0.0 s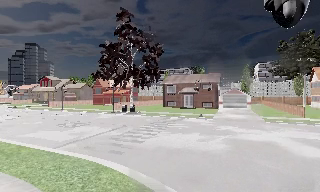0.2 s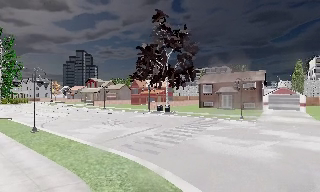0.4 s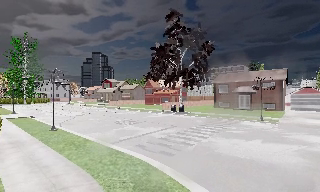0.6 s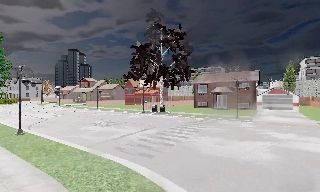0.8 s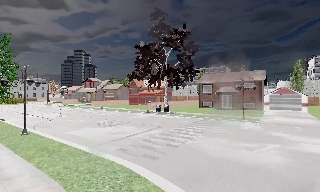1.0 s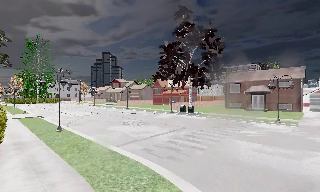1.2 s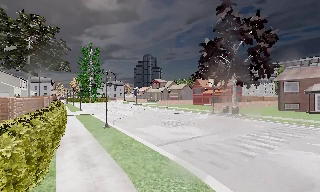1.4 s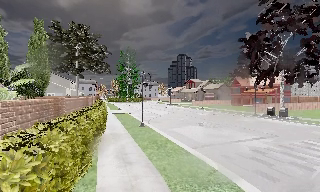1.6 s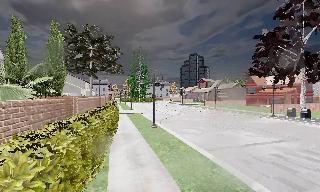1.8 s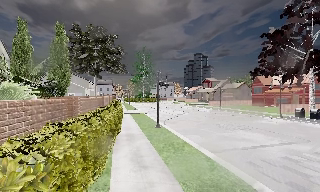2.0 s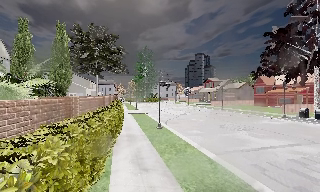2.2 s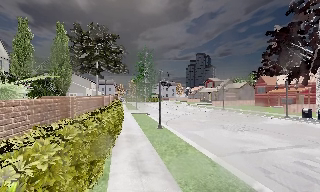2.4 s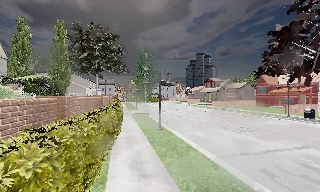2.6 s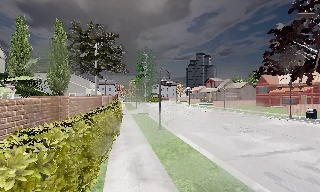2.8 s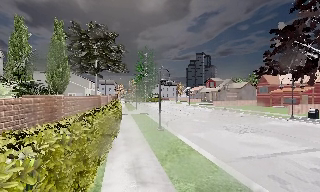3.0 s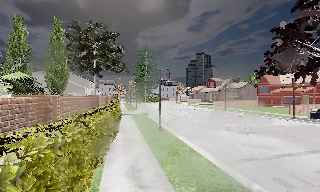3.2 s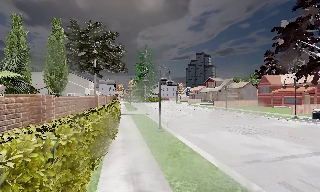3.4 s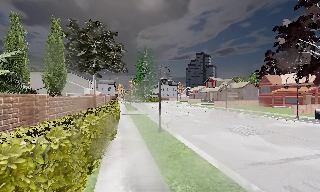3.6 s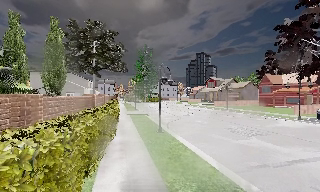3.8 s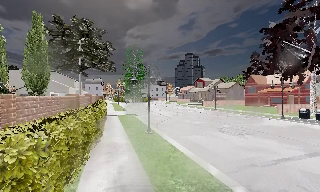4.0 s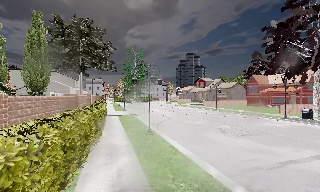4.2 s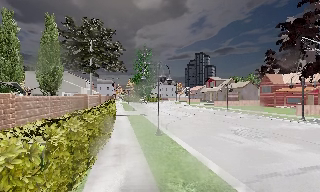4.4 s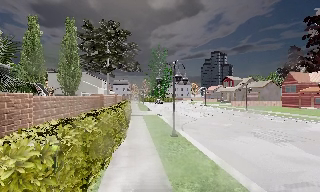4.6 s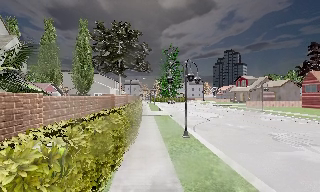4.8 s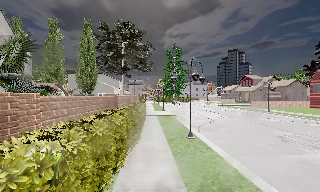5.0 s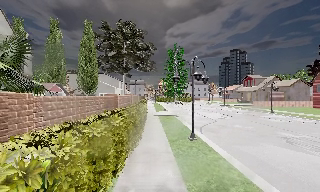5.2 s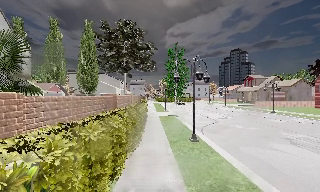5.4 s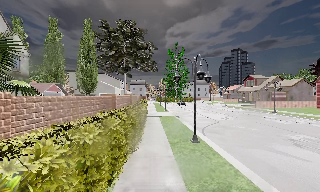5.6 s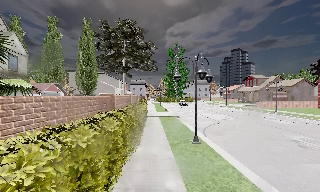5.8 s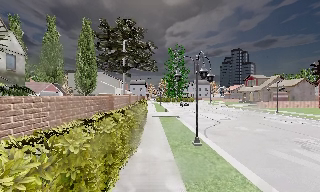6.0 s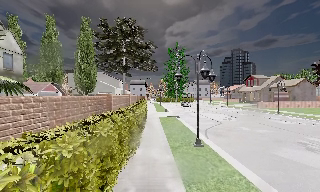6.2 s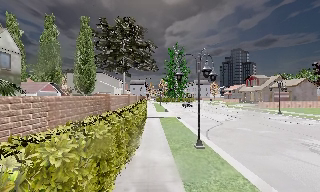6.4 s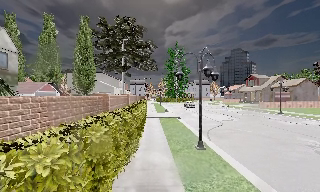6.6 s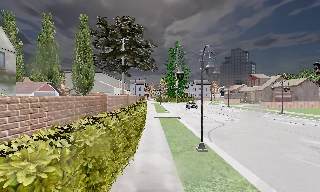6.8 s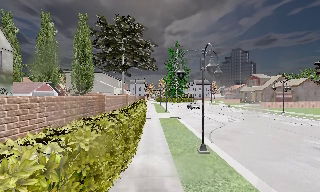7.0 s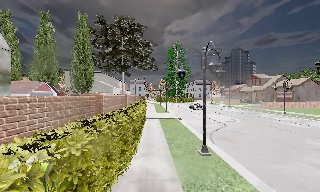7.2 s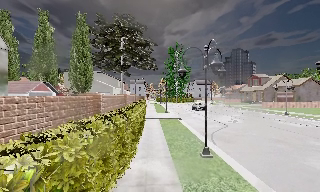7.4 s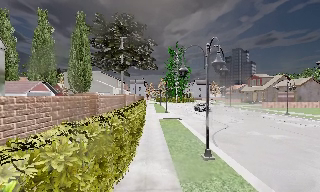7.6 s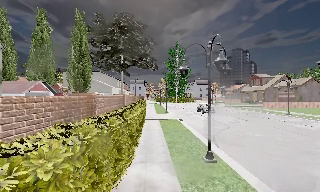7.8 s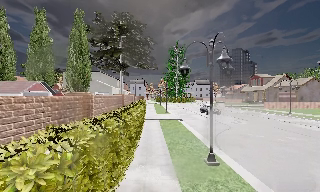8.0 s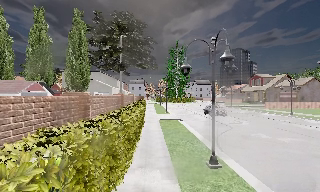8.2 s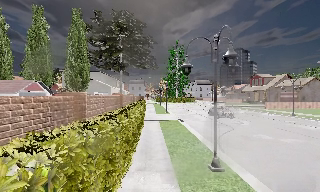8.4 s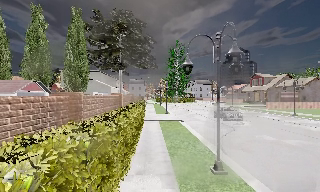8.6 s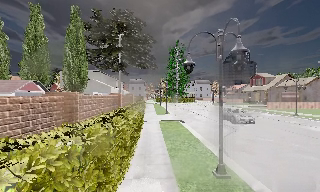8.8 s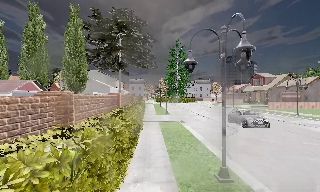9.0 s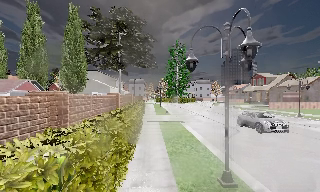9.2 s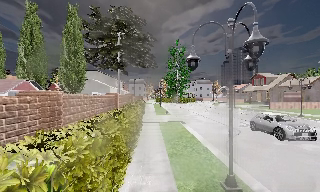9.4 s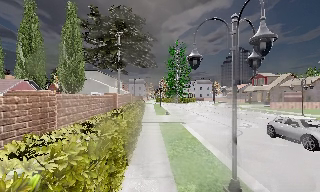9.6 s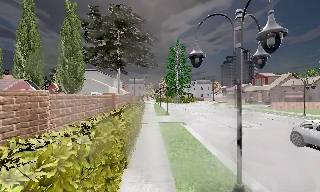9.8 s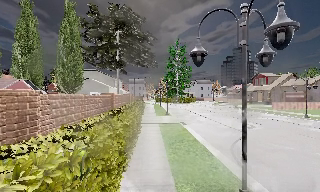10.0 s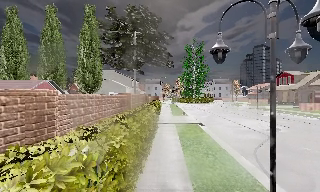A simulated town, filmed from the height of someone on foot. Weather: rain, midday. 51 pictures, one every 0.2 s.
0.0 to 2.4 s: The camera swings to its left by about 55 degrees, and the scene slides to the right. It travels forward, about 3 m.
2.4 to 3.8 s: The camera travels forward, about 1.5 m, so what stands in front looms larger.
3.8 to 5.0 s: The scene slides to the right, as the camera pans about 15 degrees to its left. It travels forward, about 1.5 m, so what stands in front looms larger.
5.0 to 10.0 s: The camera travels forward, about 6 m, so what stands in front looms larger.
The film runs forward here.
